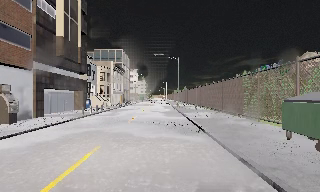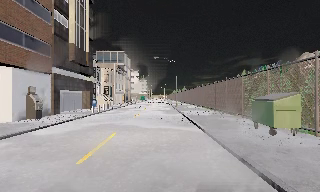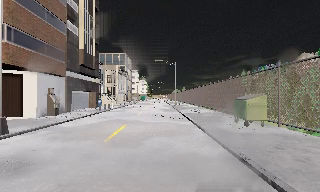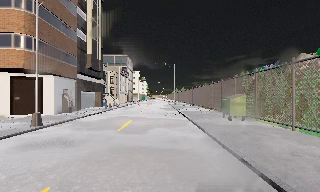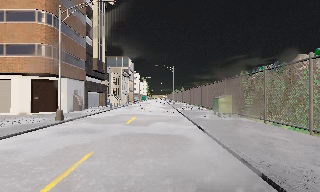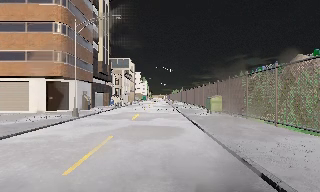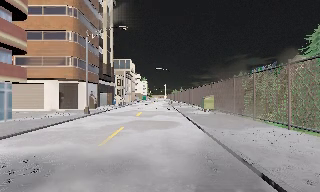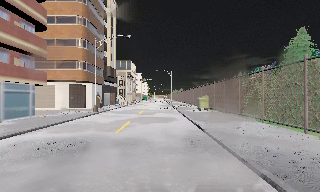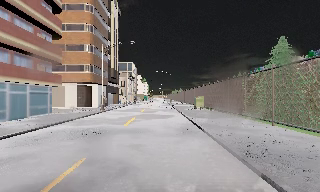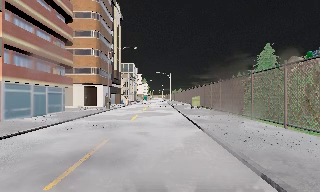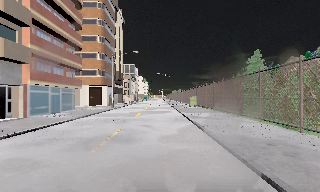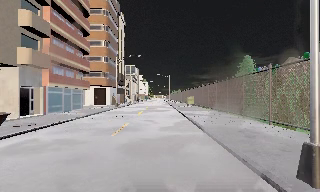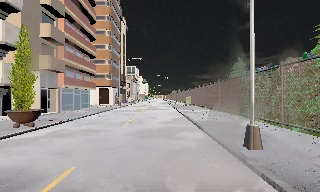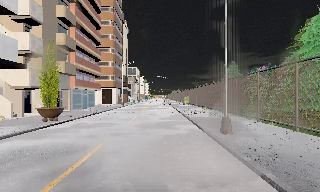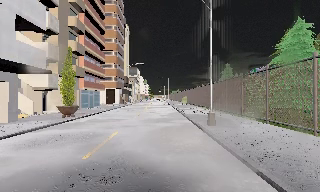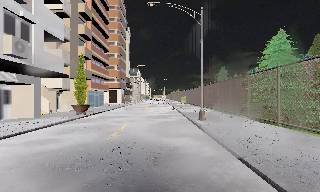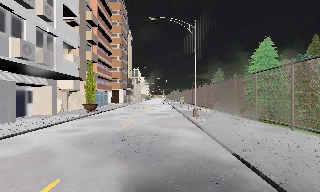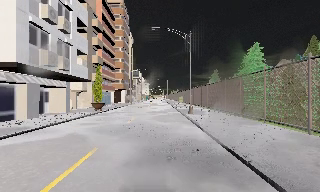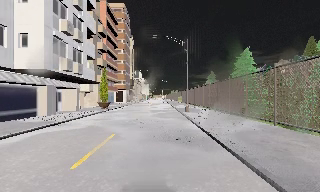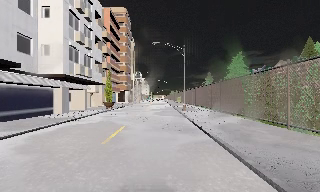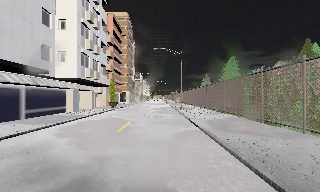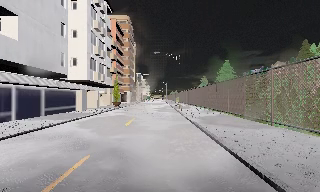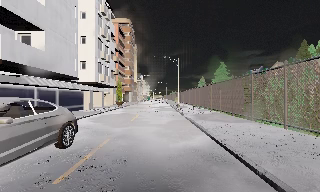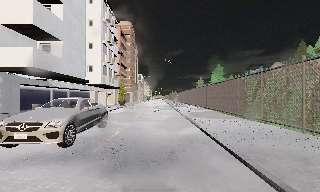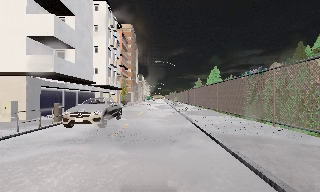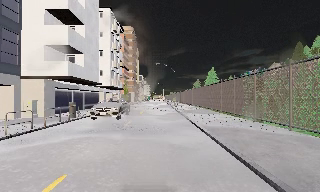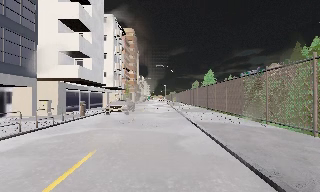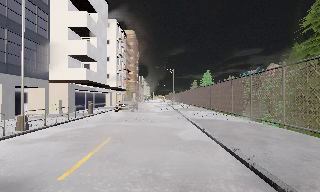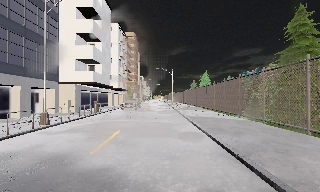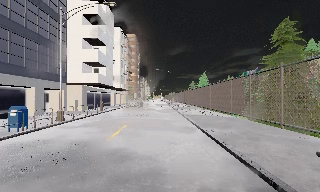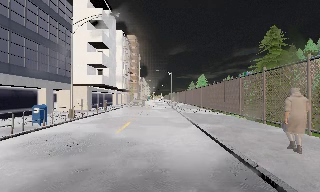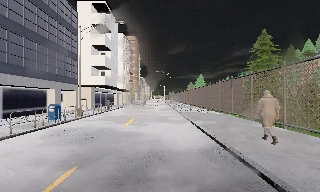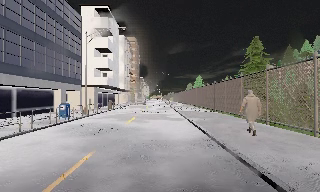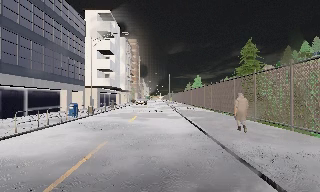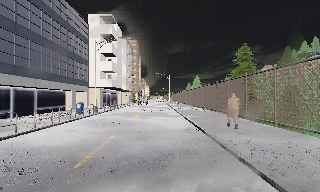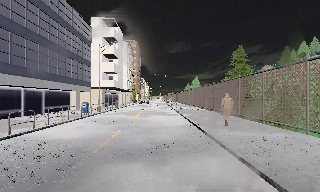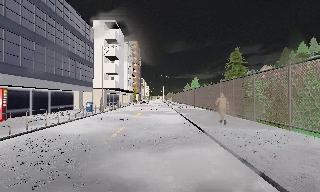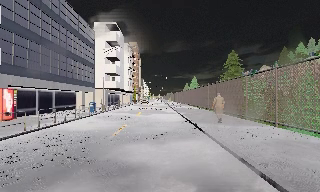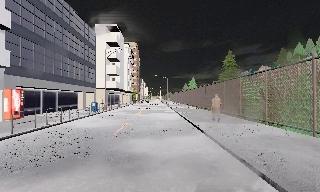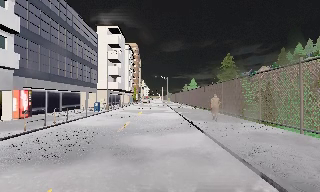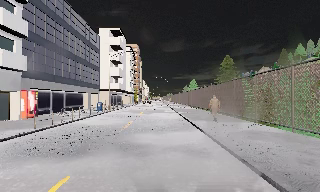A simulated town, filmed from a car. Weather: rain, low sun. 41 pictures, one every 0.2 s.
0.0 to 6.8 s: The camera travels backward, about 60 m, so what stands in front gets smaller.
6.8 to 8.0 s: The camera travels backward, about 4.5 m, so what stands in front gets smaller. It loses speed.
The film runs backward here.
